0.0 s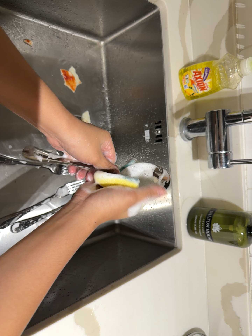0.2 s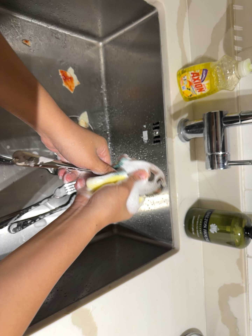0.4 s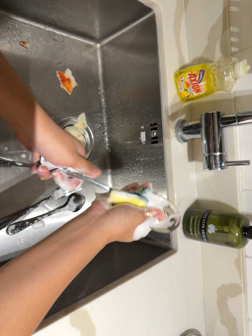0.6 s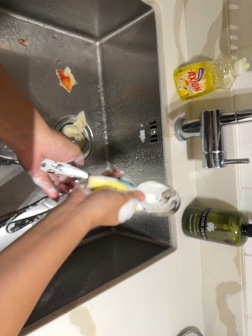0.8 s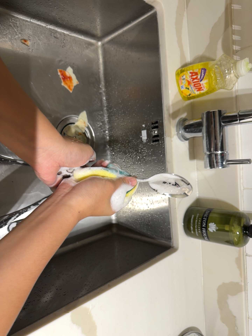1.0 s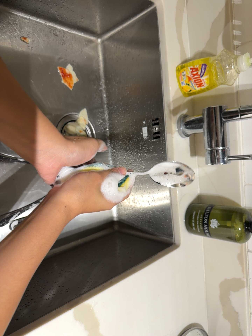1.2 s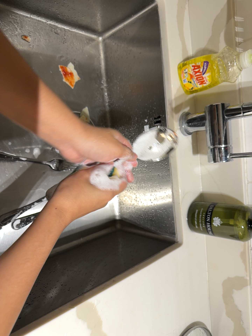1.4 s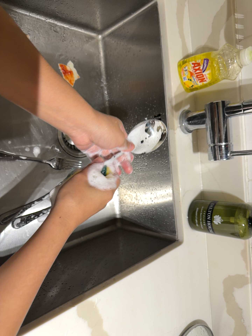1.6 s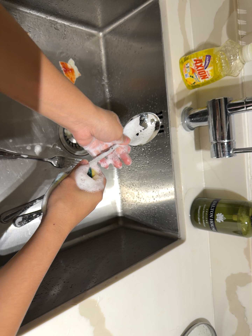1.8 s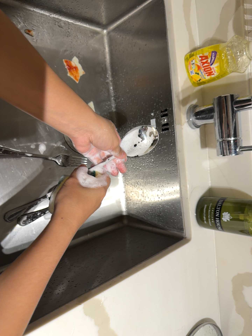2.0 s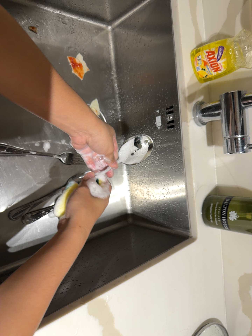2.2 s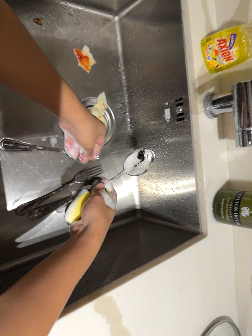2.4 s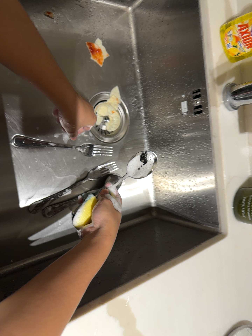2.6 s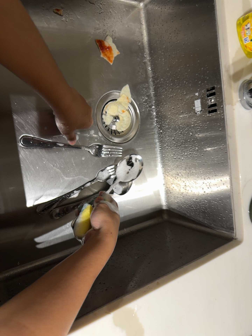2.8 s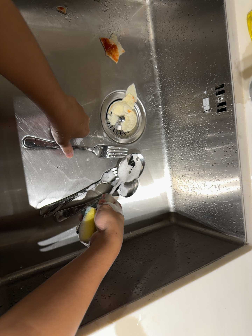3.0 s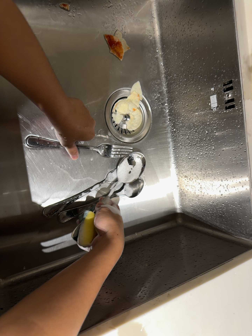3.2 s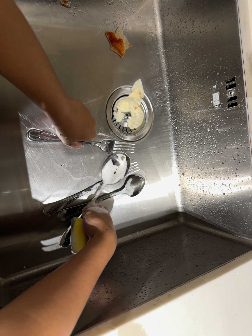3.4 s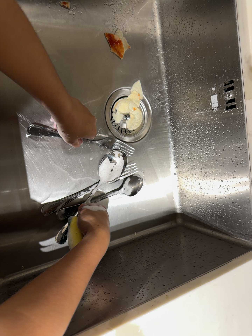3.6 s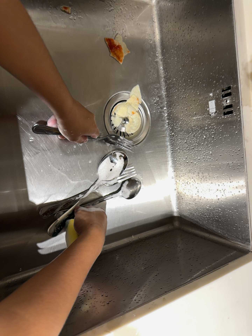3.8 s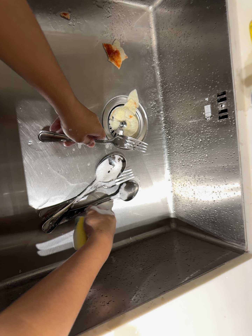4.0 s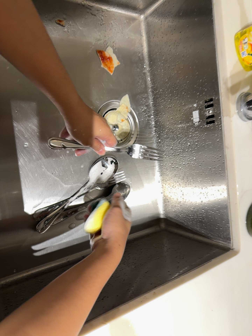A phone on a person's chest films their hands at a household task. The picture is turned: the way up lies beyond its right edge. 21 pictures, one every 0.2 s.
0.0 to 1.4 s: The camera keeps its place and its aim.
1.4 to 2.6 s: The camera pans to its left by about 10 degrees. It travels forward, about 7 cm, so what stands in front looms larger.
2.6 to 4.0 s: The camera shifts only a little, or ends up much as it began.
The film runs forward here.
